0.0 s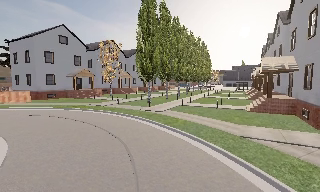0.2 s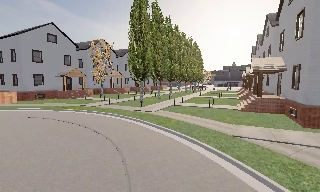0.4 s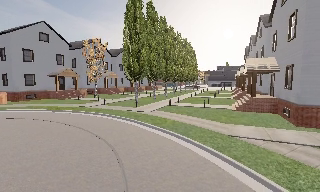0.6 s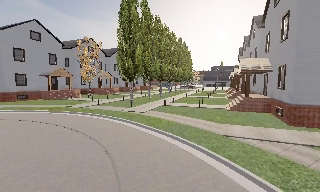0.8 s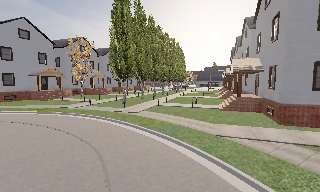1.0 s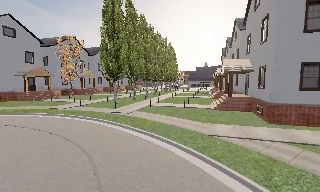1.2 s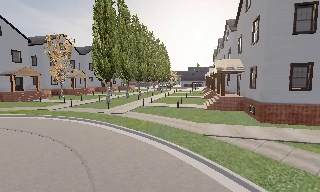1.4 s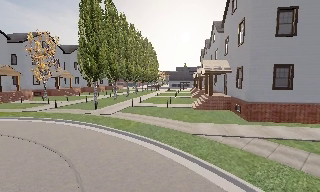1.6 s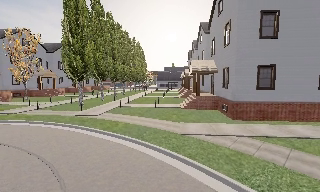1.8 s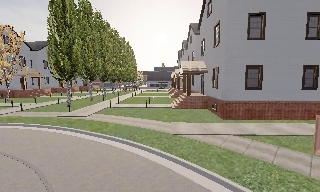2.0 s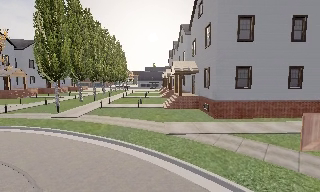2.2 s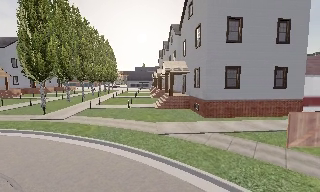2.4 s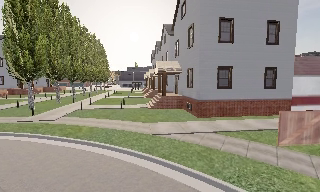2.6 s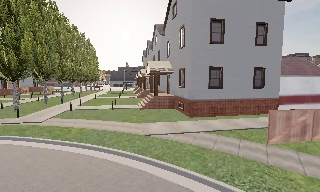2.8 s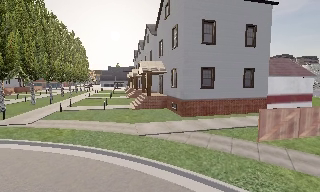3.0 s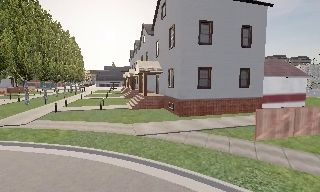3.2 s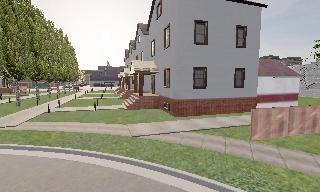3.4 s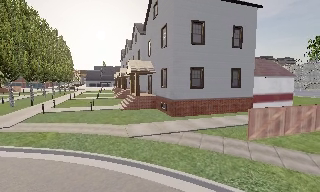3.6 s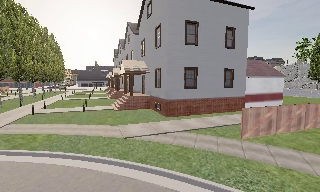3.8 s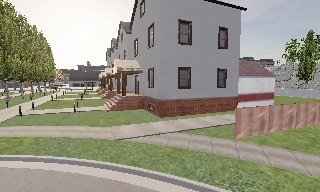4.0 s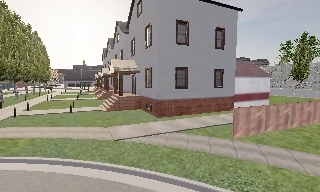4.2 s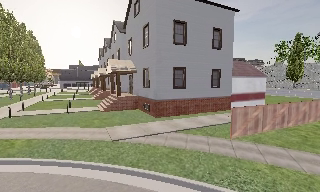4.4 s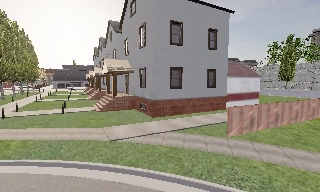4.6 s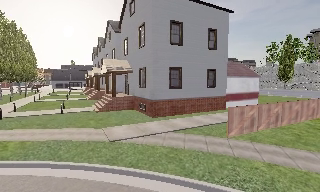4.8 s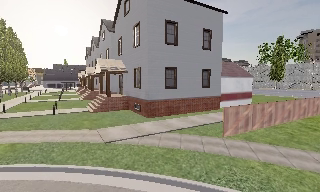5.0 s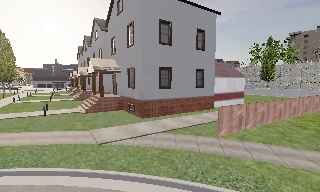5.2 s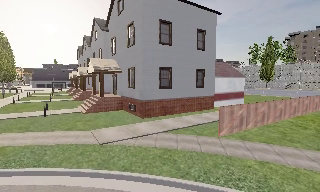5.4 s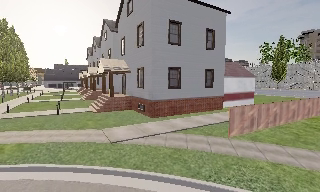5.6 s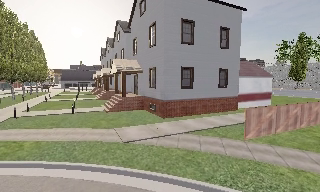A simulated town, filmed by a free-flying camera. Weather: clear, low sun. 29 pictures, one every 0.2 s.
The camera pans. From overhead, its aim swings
clockwise.
The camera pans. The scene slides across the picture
to the left.
0.0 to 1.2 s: The camera pans to its right, which is clockwise from overhead, by about 15 degrees. It travels forward, about 0.5 m, so what stands in front looms larger.
1.2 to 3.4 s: The camera pans to its right, which is clockwise from overhead, by about 35 degrees. It travels to its left and forward, about 1 m.
3.4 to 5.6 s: The camera travels to its left, about 1 m.
The film runs forward here.
